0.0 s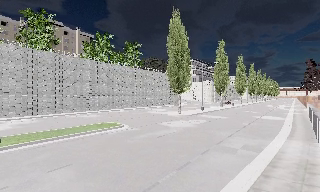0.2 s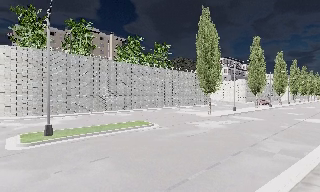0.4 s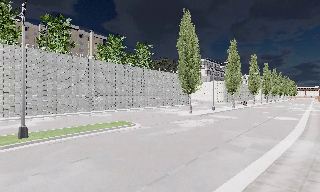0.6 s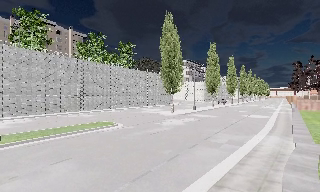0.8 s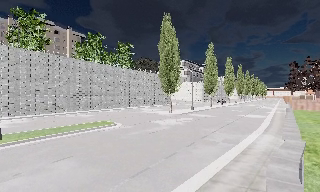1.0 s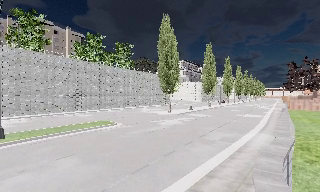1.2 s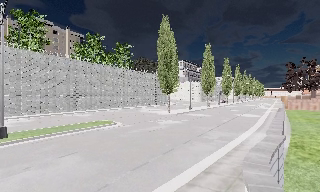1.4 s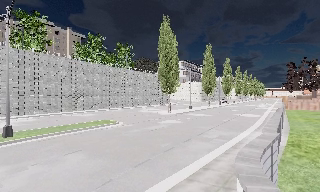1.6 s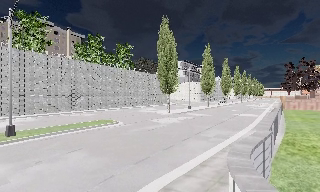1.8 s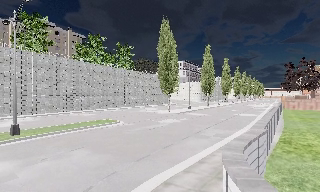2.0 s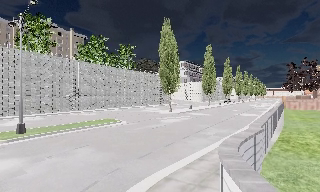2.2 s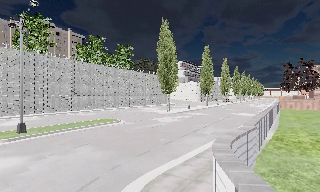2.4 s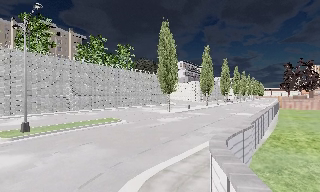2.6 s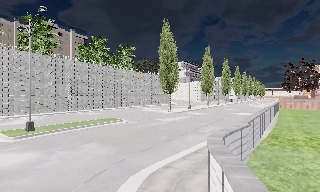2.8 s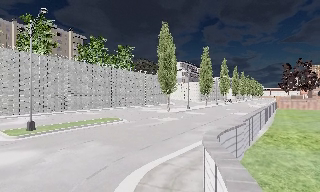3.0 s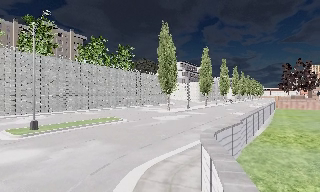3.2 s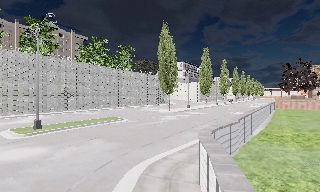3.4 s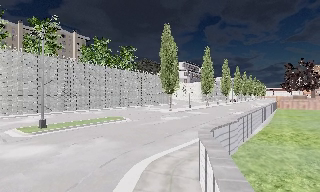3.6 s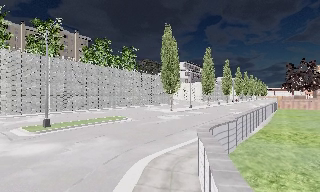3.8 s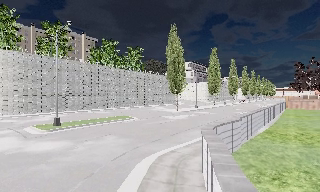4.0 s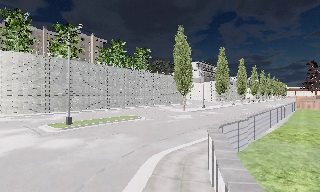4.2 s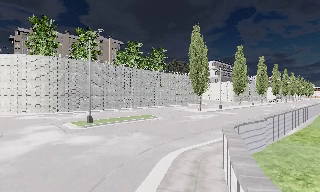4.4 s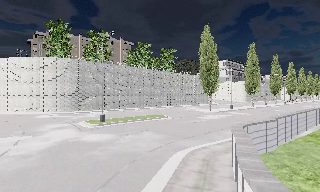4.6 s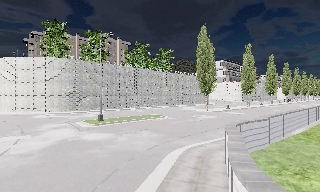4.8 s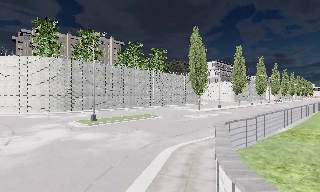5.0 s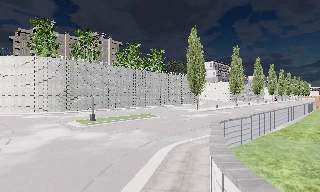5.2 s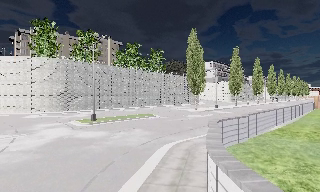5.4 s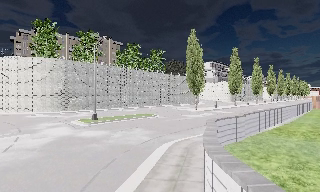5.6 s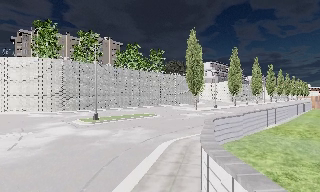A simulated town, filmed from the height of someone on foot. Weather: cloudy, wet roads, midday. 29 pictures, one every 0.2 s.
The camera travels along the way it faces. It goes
backward.
0.0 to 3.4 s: The camera travels backward, about 4.5 m, so what stands in front gets smaller.
3.4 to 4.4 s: The scene slides to the right, as the camera pans about 15 degrees to its left. It travels backward, about 1.5 m, so what stands in front gets smaller.
4.4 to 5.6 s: The camera travels backward, about 1.5 m, so what stands in front gets smaller.
The film runs backward here.
